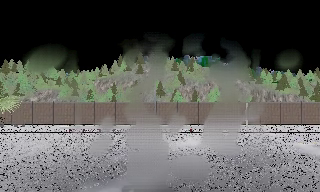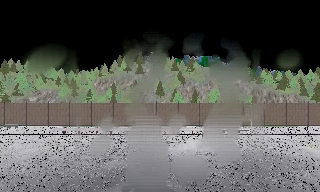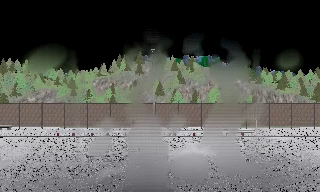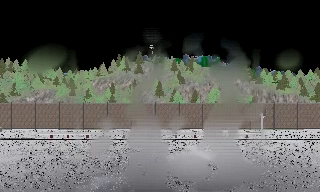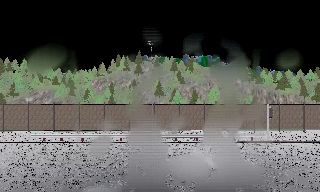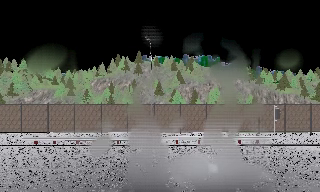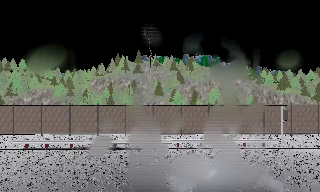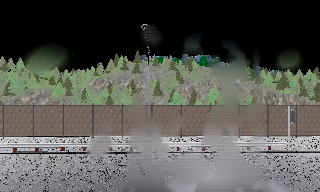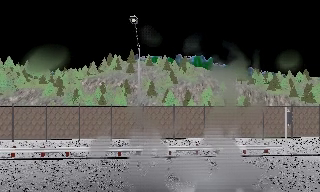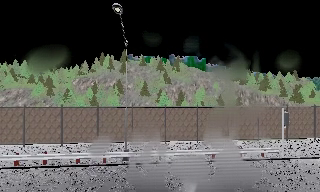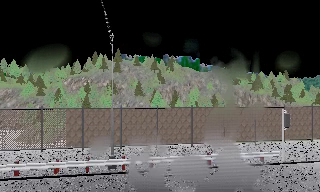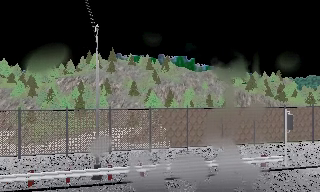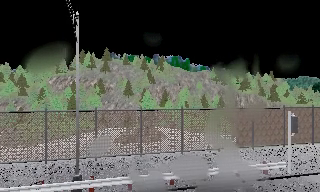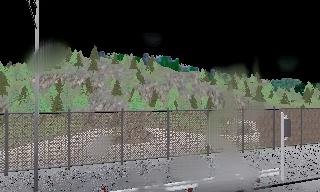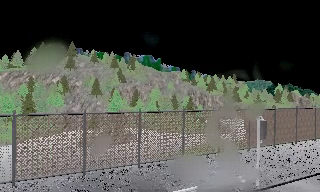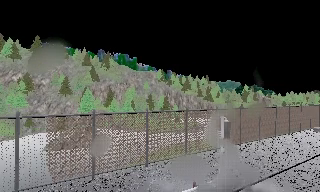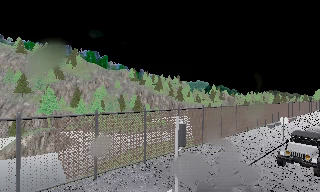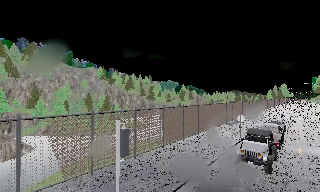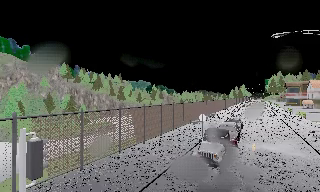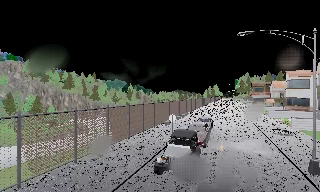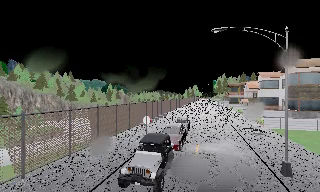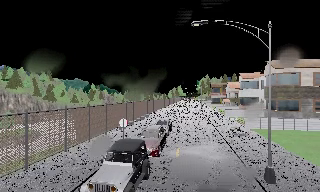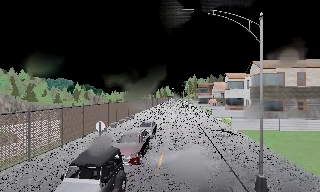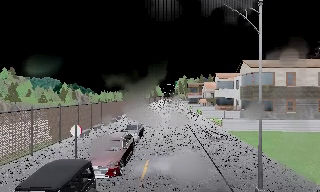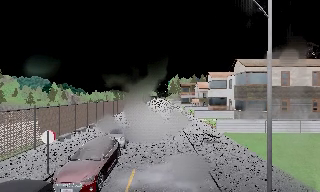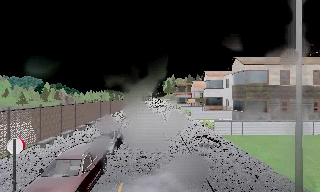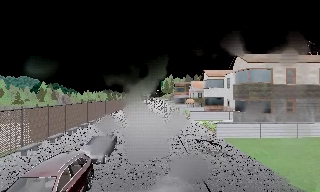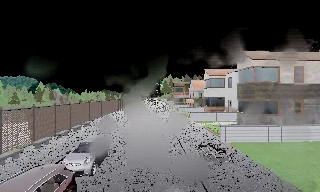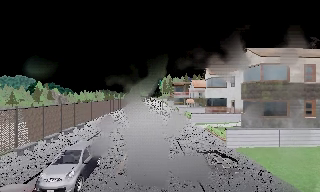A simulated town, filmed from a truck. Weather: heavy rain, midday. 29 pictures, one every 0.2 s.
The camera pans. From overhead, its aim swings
clockwise.
The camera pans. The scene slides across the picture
to the left.
0.0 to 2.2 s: The camera travels forward, about 10 m, so what stands in front looms larger.
2.2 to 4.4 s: The camera pans to its right, which is clockwise from overhead, by about 75 degrees. It travels forward and to its right, about 13 m.
4.4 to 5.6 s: The camera travels forward, about 8 m, so what stands in front looms larger.
The film runs forward here.
